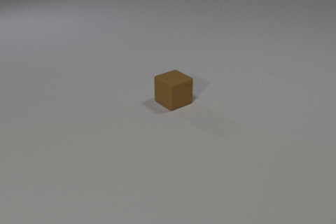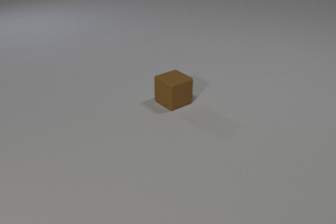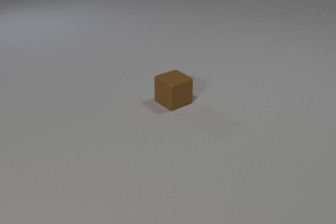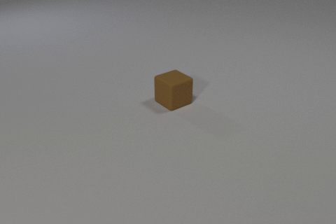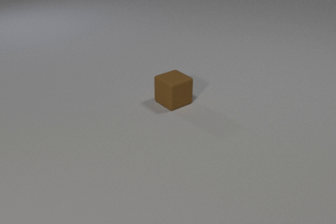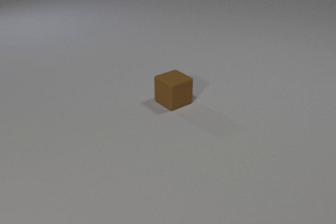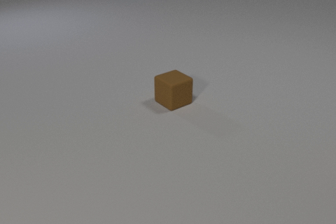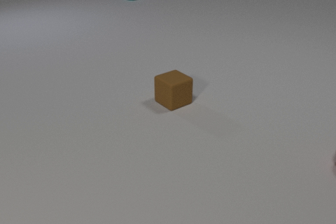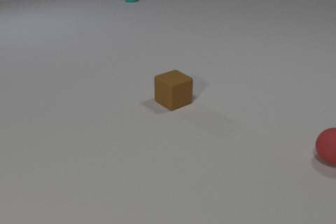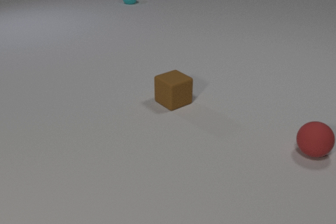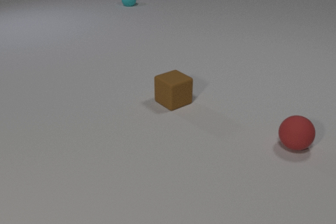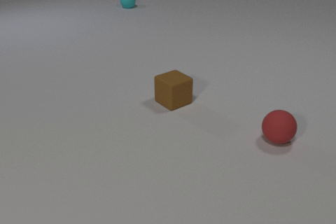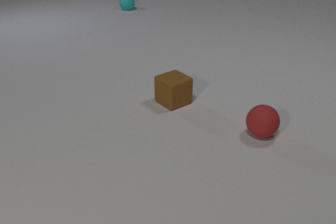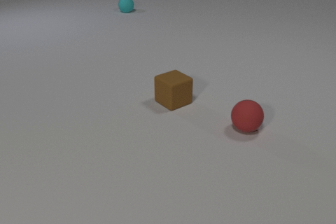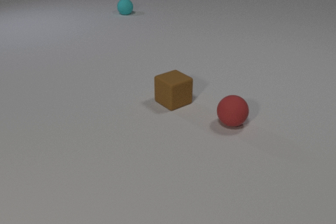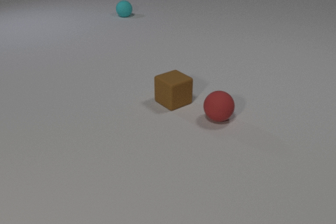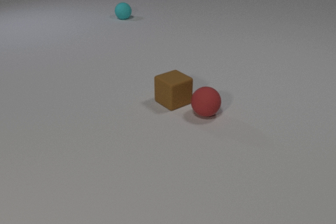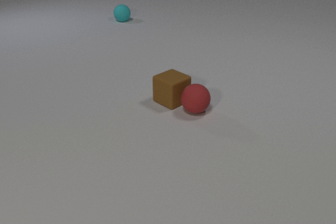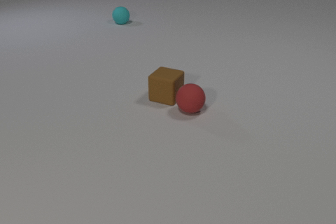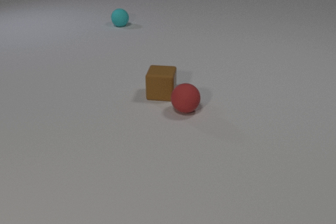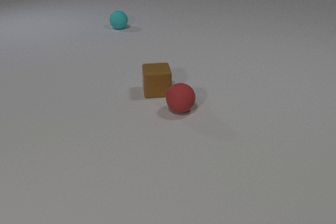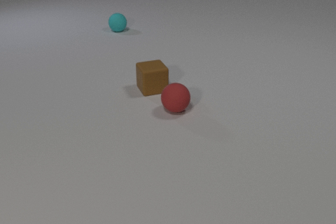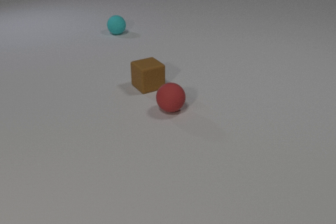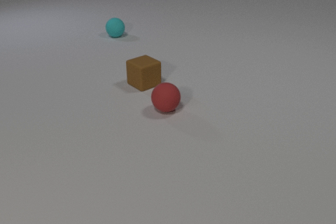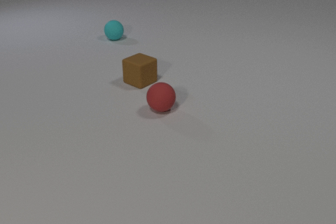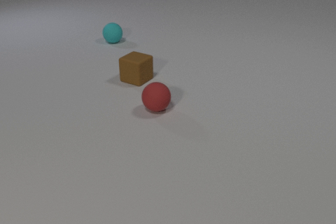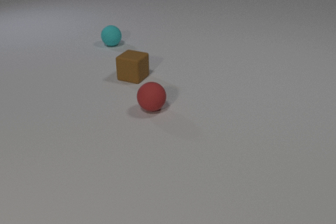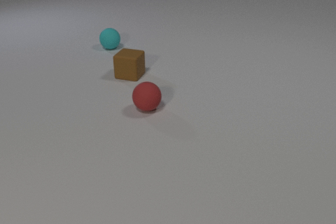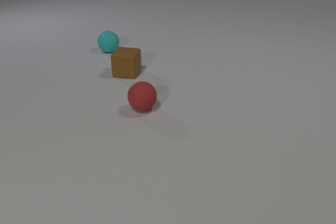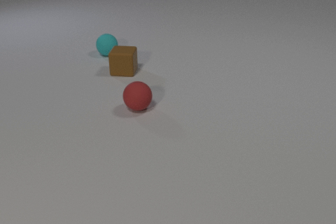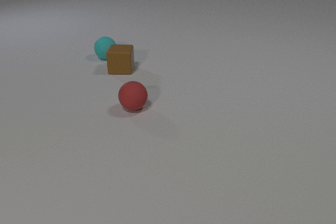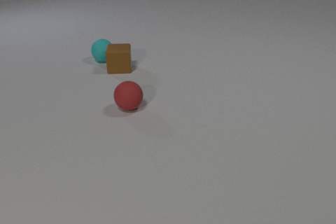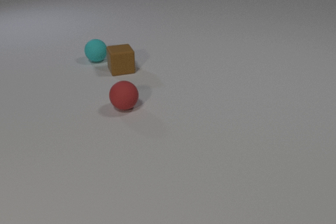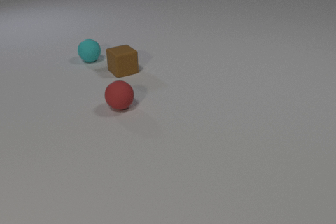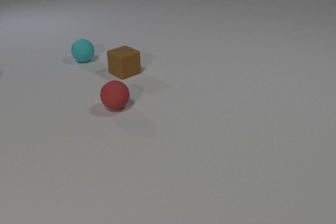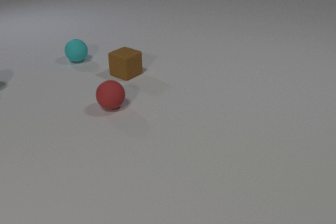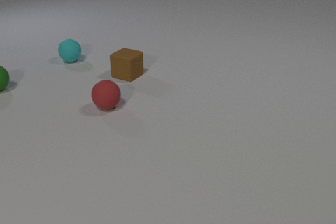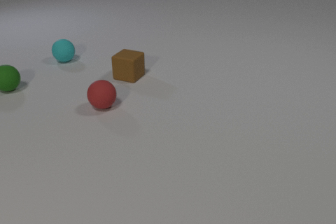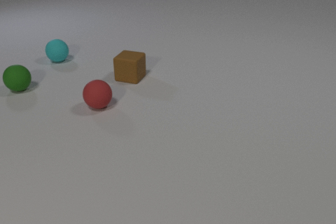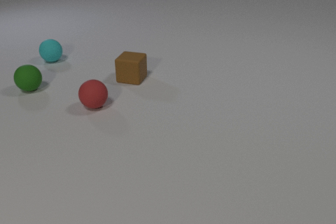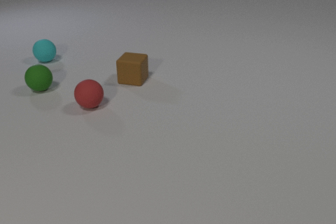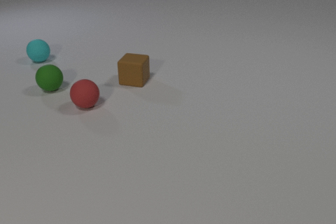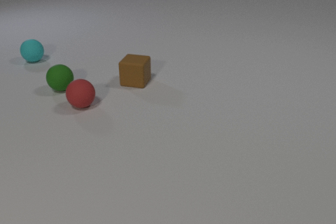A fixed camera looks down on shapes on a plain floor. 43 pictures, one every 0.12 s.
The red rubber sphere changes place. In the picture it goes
to the left.
The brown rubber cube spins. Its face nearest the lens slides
to the right.
0.00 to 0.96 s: The red rubber sphere comes in at the right edge, rolls to the left. The cyan rubber sphere comes in at the top edge, rolls toward the camera.
0.96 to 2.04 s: The red rubber sphere rolls to the left and away from the camera. The cyan rubber sphere rolls toward the camera. The red rubber sphere and the brown rubber cube collide.
2.04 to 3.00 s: The red rubber sphere rolls to the left. The brown rubber cube slides away from the camera and to the left, spins counterclockwise seen from above by about 105 degrees, its near face sliding to the right. The cyan rubber sphere rolls toward the camera.
3.00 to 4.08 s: The red rubber sphere rolls to the left. The brown rubber cube slides away from the camera and to the left, spins so that its near face slides to the right, counterclockwise seen from above. The cyan rubber sphere rolls toward the camera and to the left. The brown rubber cube and the cyan rubber sphere collide.
4.08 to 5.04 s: The red rubber sphere rolls to the left. The brown rubber cube slides toward the camera and to the right, spins so that its near face slides to the right, counterclockwise seen from above. The cyan rubber sphere rolls to the left. The green rubber sphere comes in at the left edge, rolls to the right.
How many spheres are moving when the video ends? 3.
How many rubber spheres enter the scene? 3.
Are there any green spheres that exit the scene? no.
